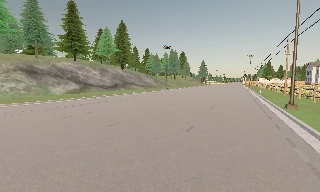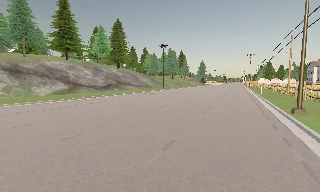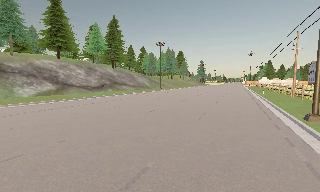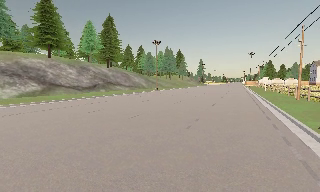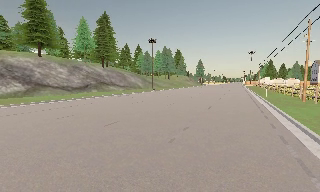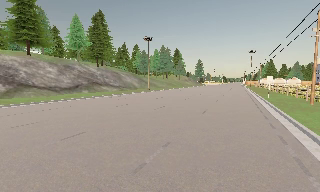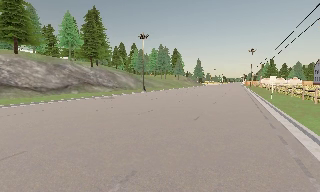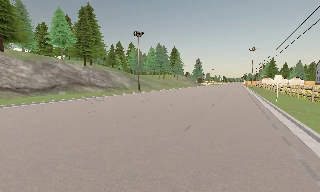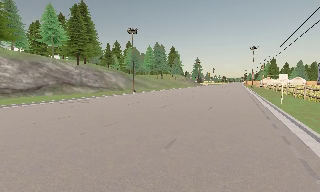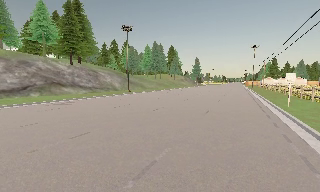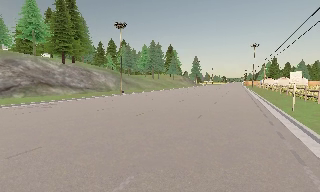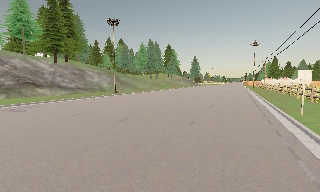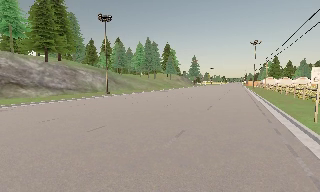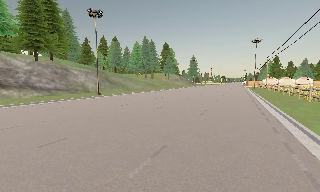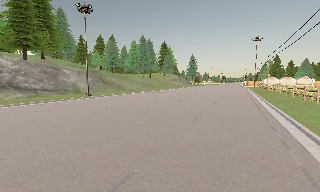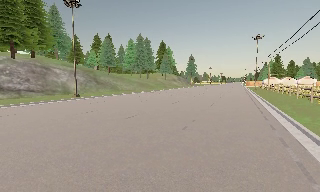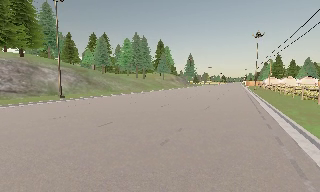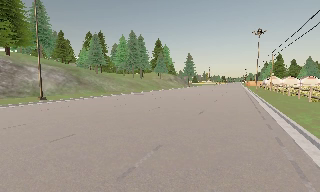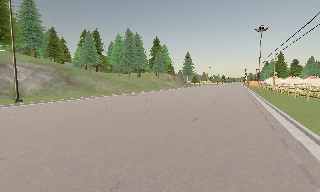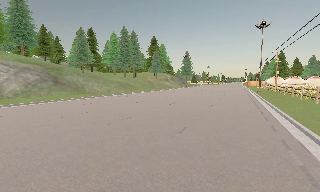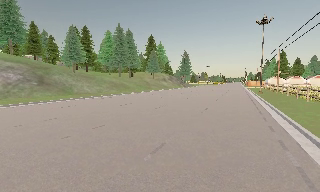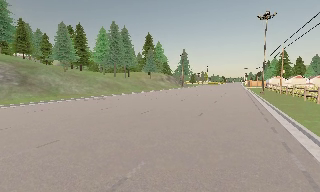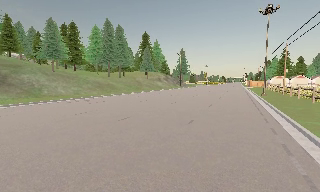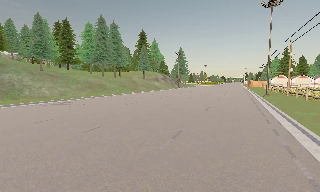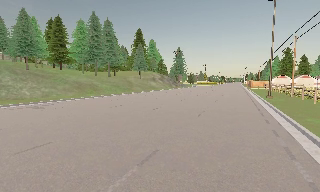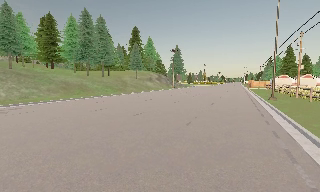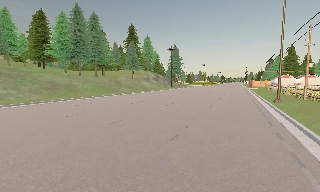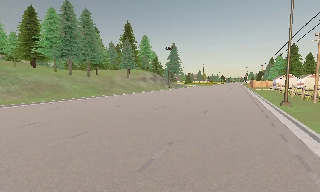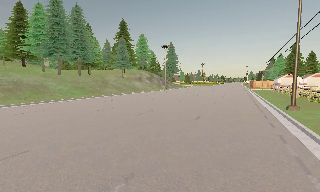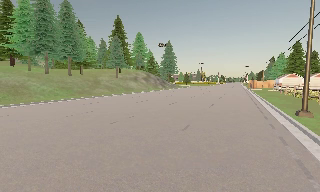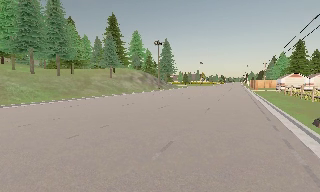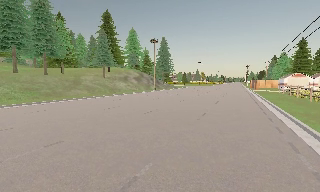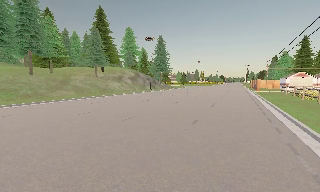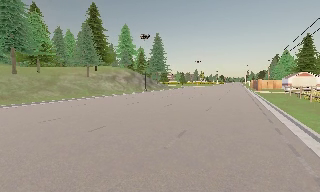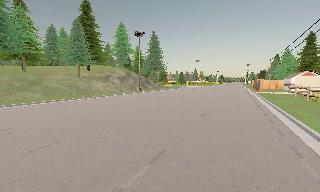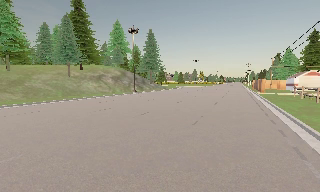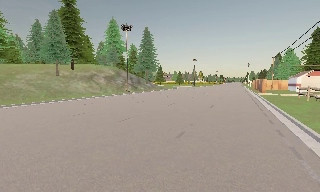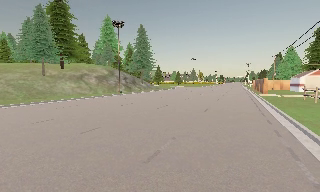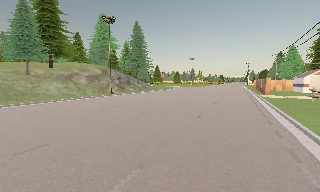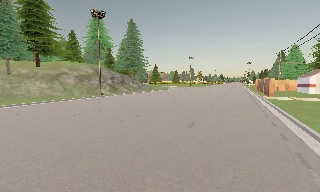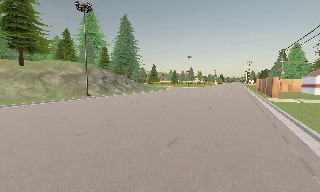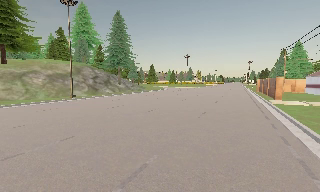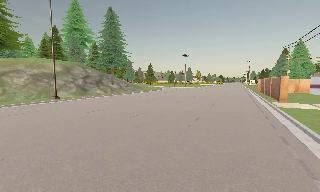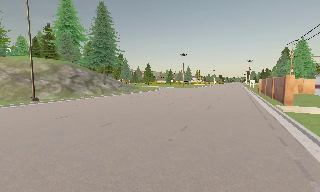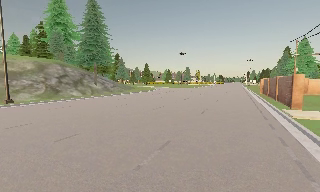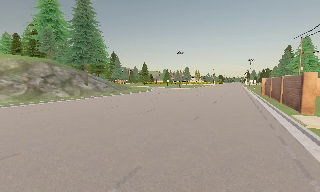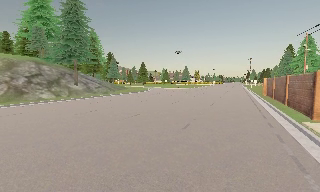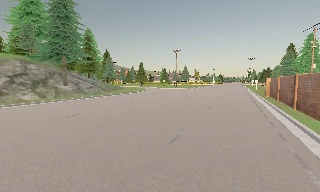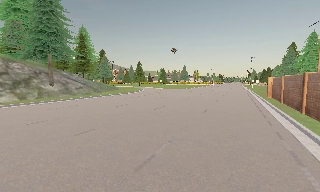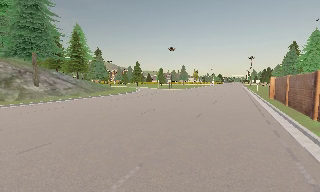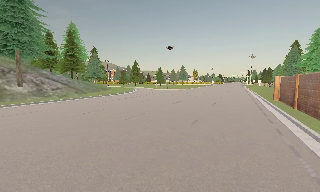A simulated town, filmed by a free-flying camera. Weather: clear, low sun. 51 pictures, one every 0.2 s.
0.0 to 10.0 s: The camera travels forward and to its right, about 100 m, so what stands in front looms larger.
The film runs forward here.
